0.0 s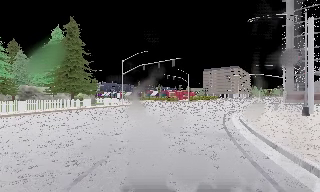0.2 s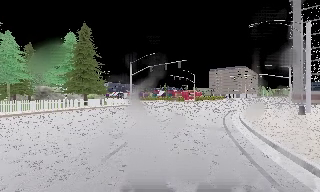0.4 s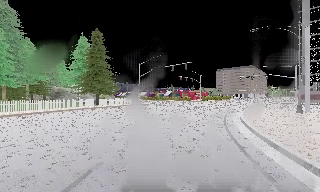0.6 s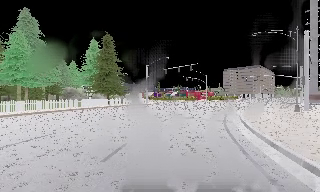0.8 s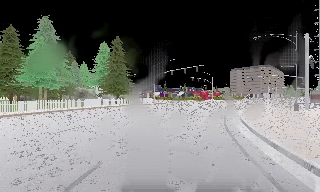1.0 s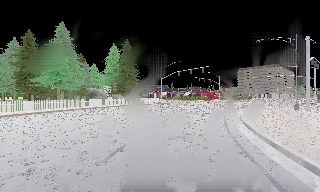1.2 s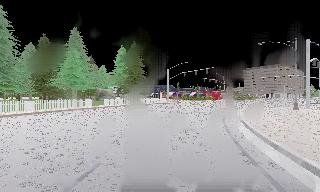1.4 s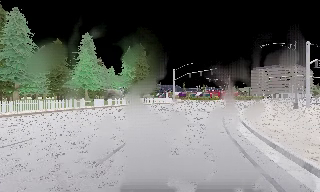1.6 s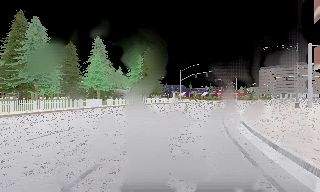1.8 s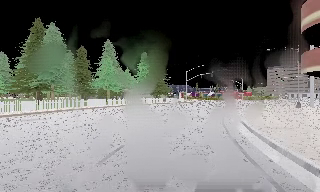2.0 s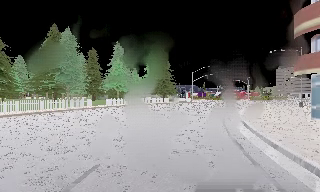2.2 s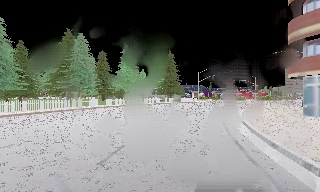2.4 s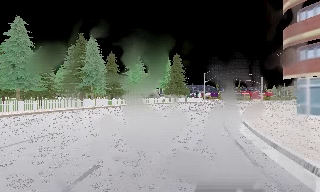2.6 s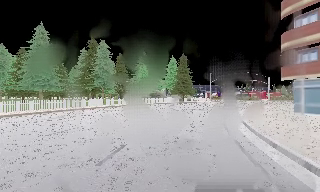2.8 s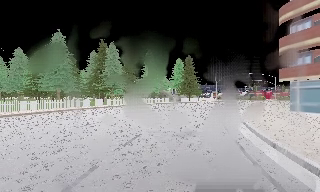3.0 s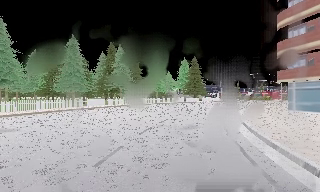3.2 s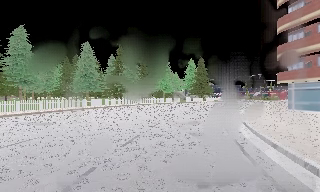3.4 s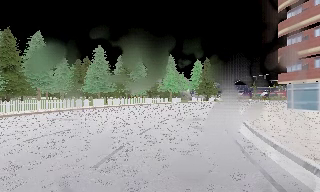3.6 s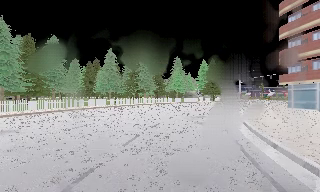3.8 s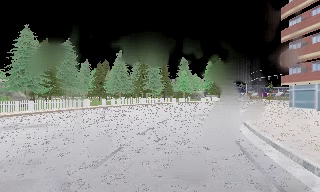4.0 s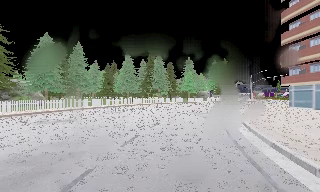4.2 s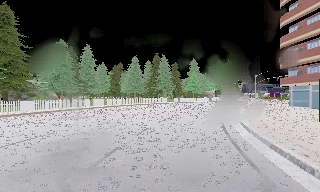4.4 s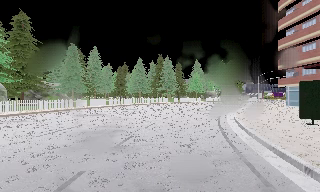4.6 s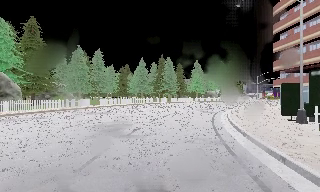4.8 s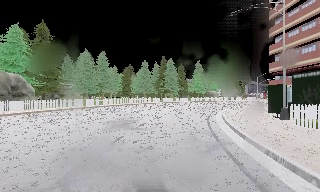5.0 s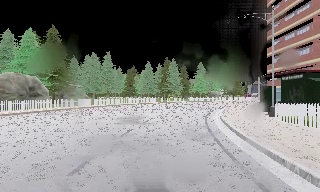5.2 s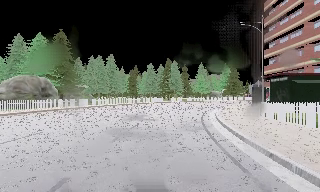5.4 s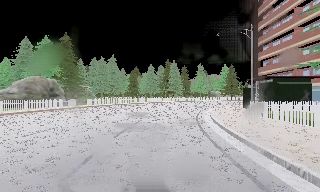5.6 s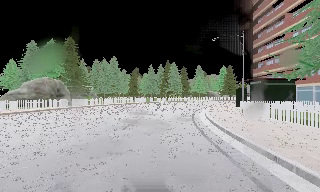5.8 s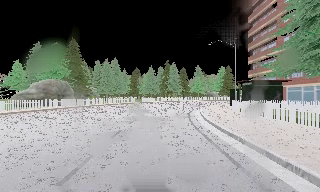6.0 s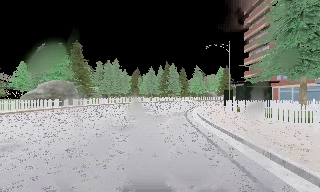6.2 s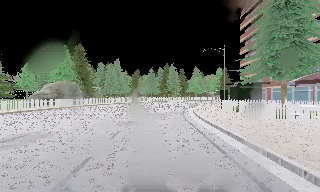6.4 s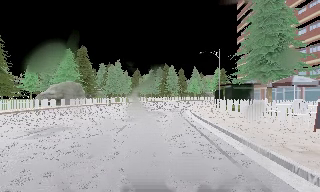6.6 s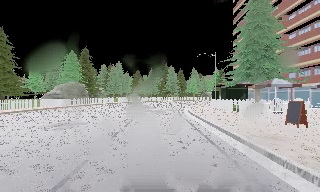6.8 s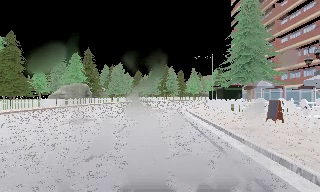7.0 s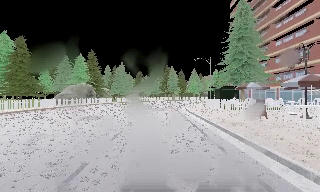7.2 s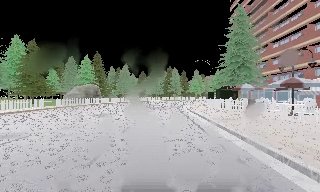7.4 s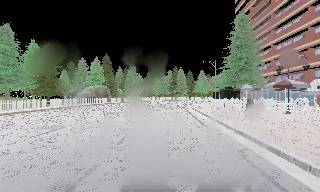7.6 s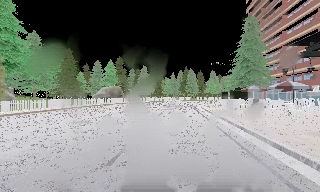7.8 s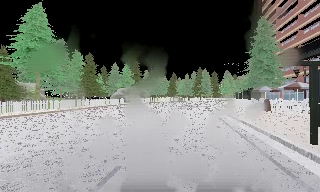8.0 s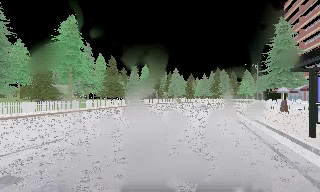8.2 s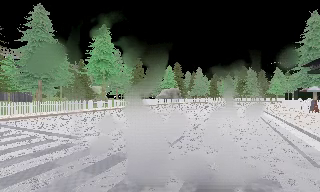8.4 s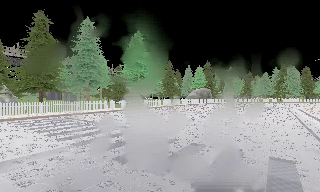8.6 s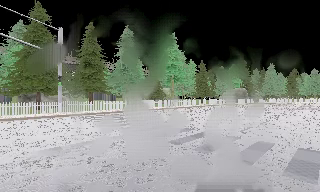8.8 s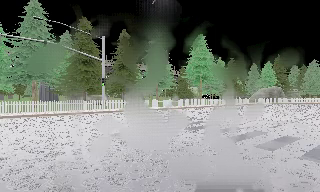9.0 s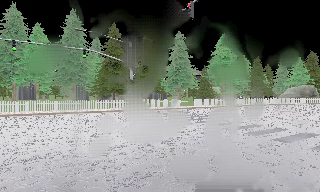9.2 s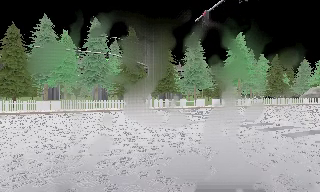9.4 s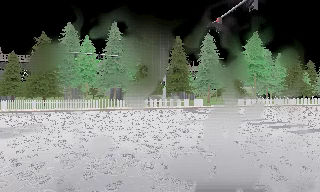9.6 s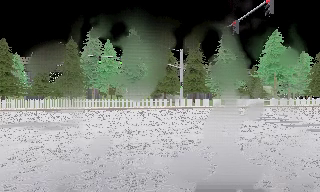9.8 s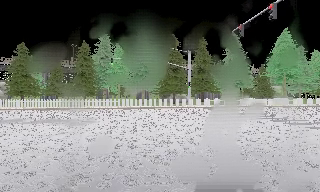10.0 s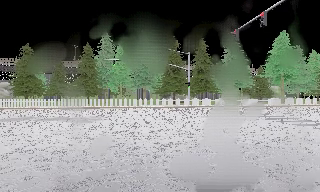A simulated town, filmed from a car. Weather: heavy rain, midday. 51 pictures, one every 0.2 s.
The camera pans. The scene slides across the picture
to the right.
The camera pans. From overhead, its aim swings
counterclockwise.
0.0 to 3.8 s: The camera swings to its left by about 45 degrees, and the scene slides to the right. It travels backward, about 25 m.
3.8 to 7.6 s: The scene slides to the right, as the camera pans about 15 degrees to its left. It travels backward, about 25 m, so what stands in front gets smaller.
7.6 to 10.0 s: The camera pans to its left, which is counterclockwise from overhead, by about 75 degrees. It travels backward, about 14 m.
The film runs backward here.
